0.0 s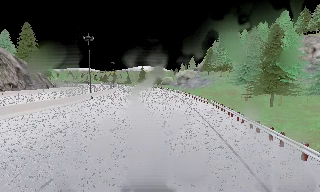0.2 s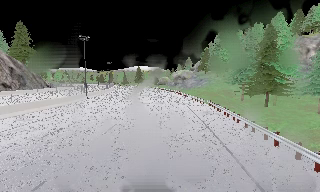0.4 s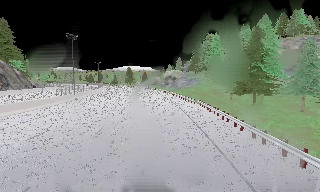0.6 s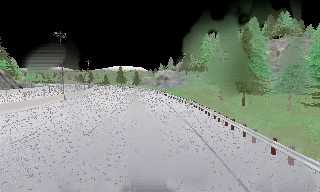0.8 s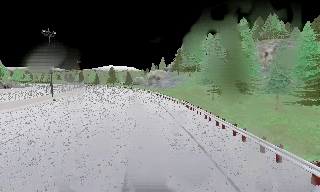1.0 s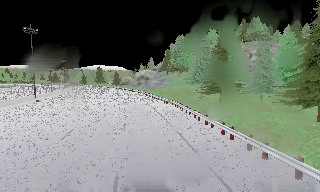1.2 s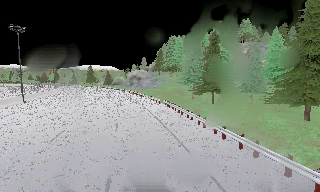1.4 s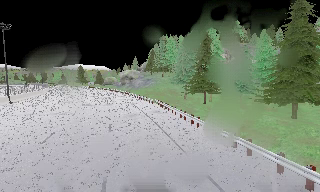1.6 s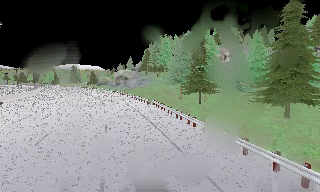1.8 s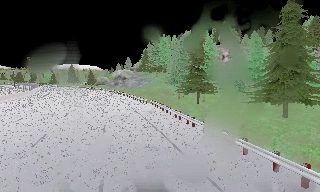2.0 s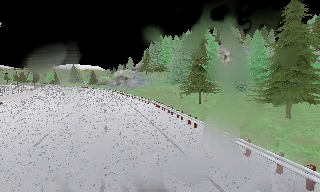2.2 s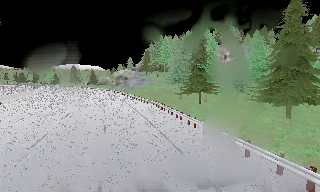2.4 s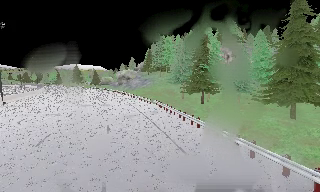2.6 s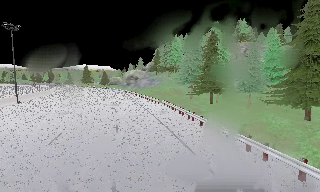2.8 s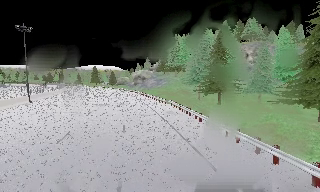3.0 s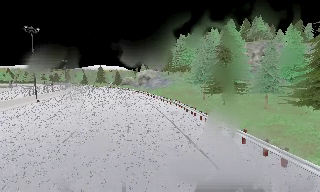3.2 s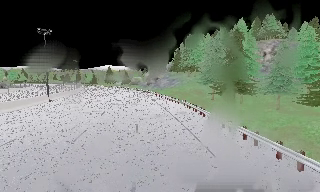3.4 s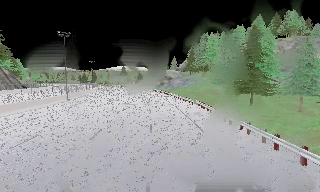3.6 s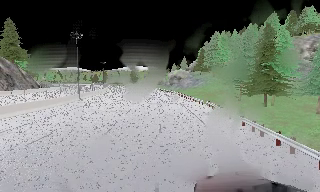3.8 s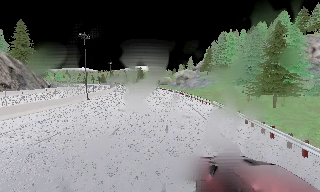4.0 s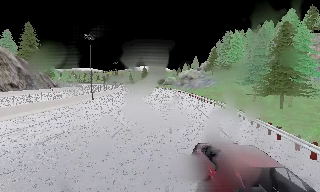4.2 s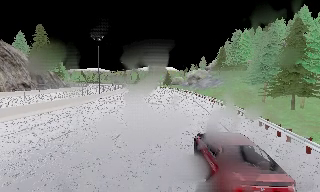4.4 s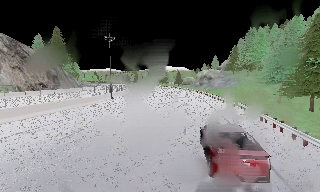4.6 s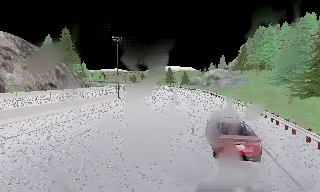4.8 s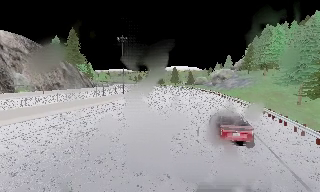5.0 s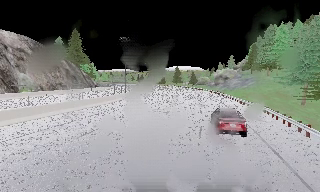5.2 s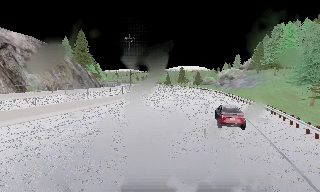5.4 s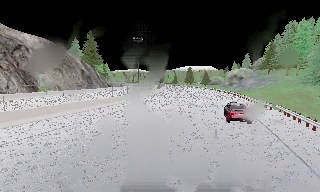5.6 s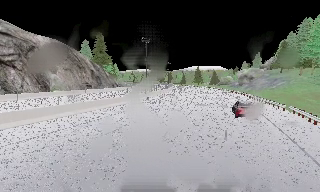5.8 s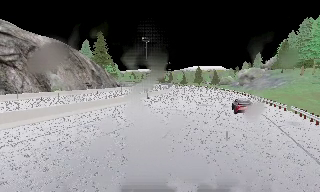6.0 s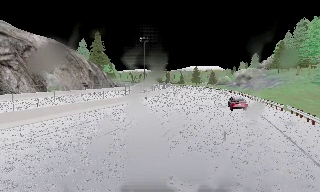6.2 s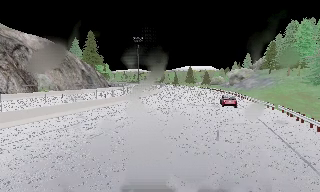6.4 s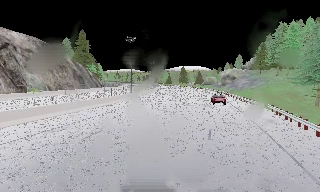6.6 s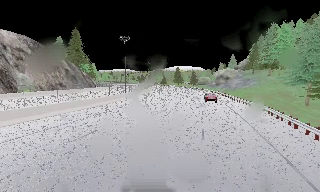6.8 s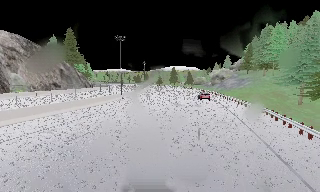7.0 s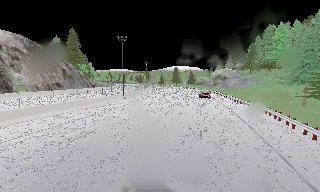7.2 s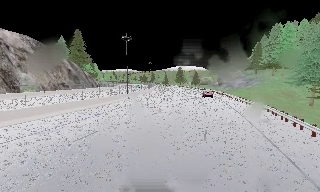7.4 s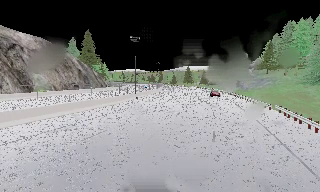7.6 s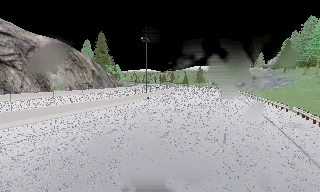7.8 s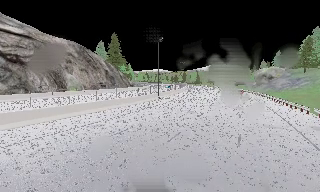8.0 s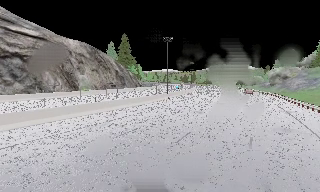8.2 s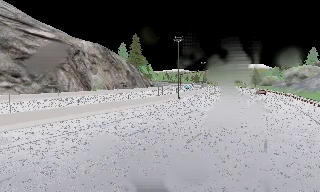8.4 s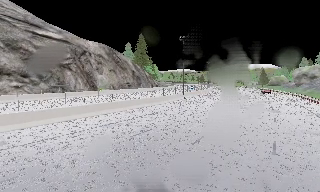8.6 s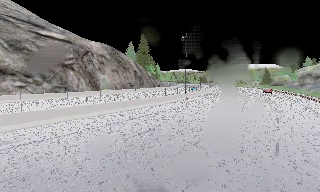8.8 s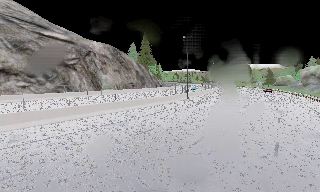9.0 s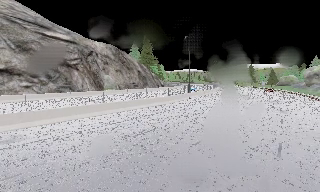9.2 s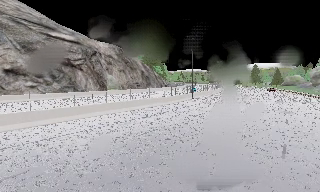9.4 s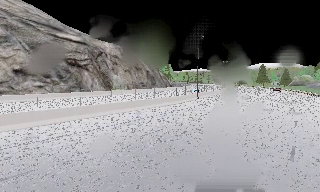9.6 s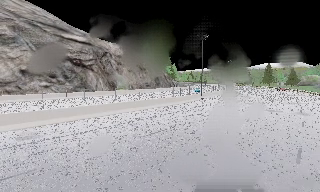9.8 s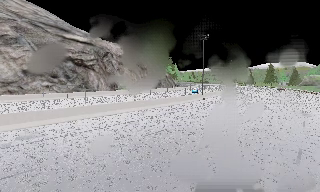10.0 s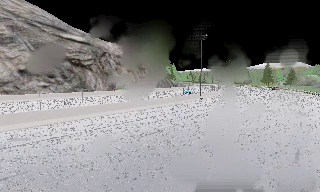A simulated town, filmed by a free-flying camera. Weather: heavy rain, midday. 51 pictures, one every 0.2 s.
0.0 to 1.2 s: The scene slides to the left, as the camera pans about 15 degrees to its right.
1.2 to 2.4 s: The camera shifts only a little, or ends up much as it began.
2.4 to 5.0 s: The scene slides to the right, as the camera pans about 35 degrees to its left. It travels forward, about 0.5 m.
5.0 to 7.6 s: The camera travels forward, about 1 m, so what stands in front looms larger.
7.6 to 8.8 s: The camera swings to its left by about 15 degrees, and the scene slides to the right.
8.8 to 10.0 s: The camera shifts only a little, or ends up much as it began.
The film runs forward here.
